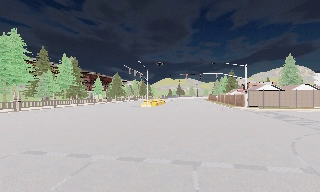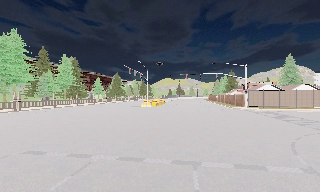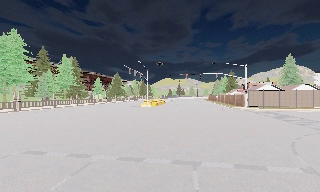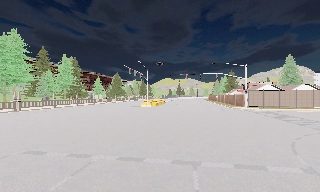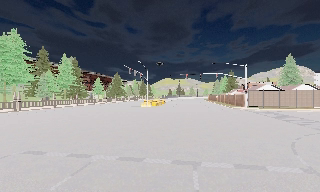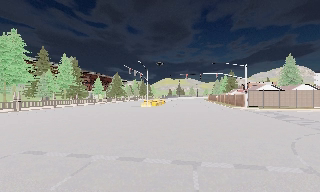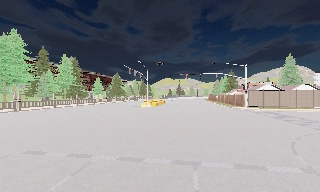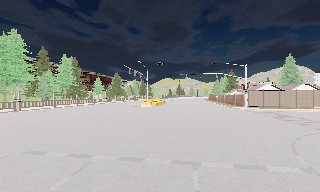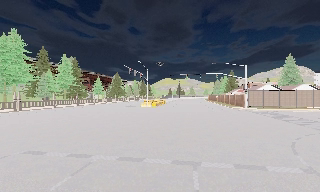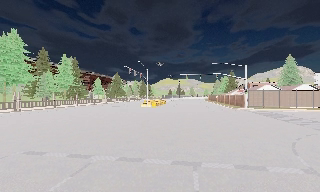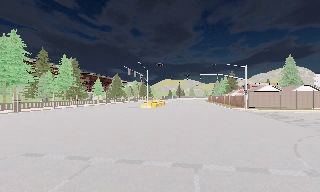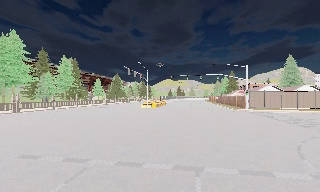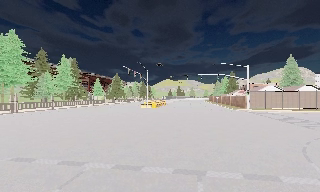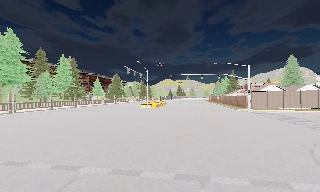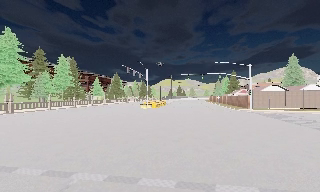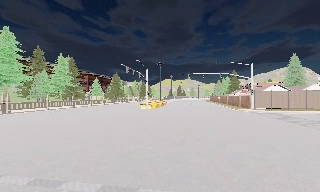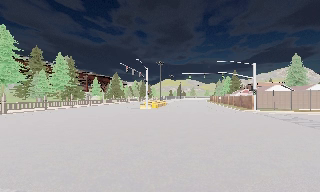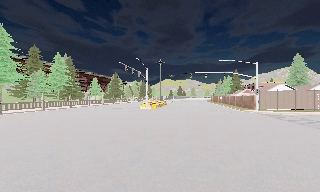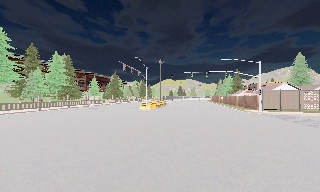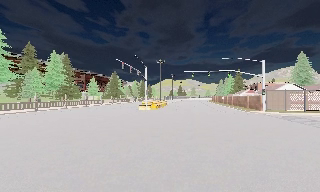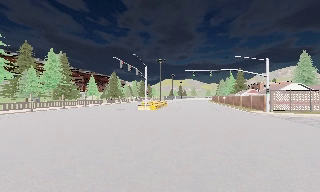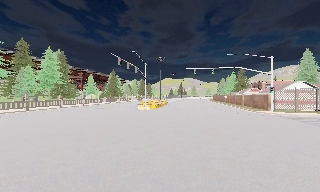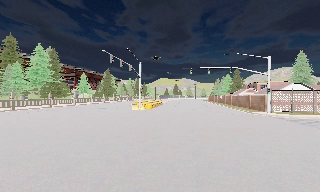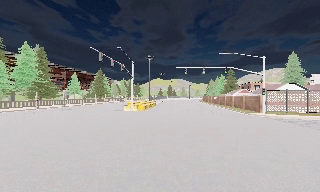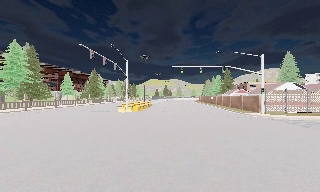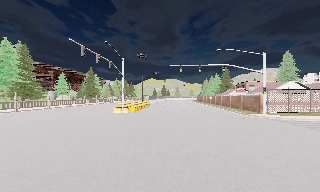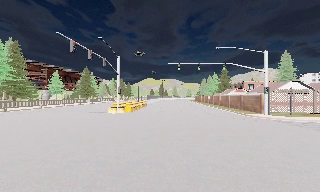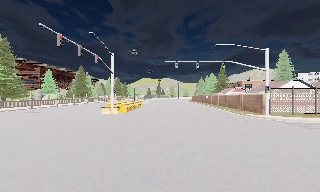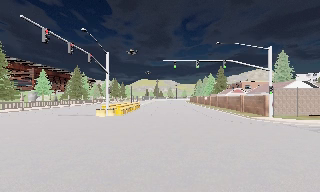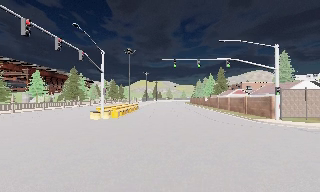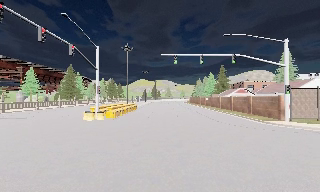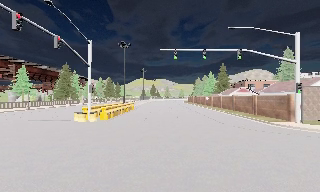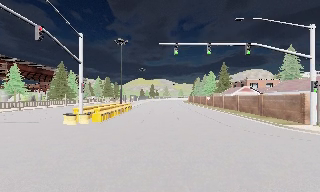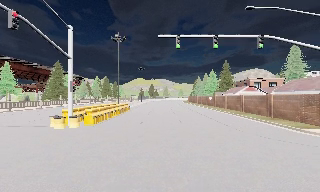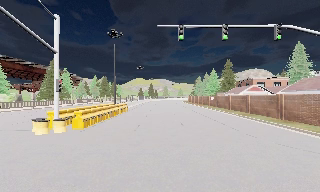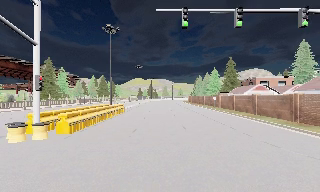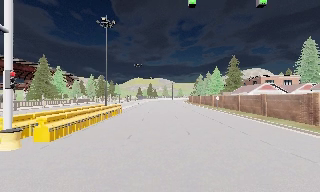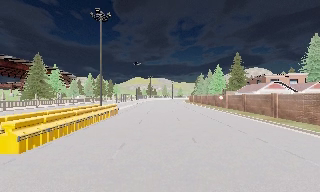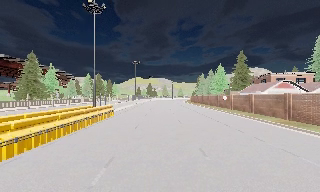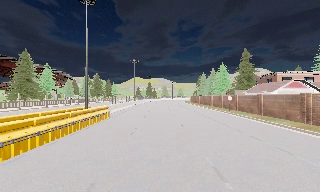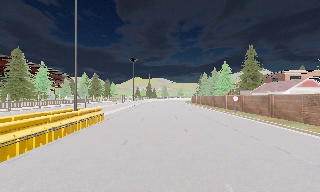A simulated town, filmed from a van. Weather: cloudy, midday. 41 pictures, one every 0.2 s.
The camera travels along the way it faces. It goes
forward.
0.0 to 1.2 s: The camera keeps its place and its aim.
1.2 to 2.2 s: The camera shifts only a little, or ends up much as it began.
2.2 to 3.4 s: The camera travels forward, about 3 m, so what stands in front looms larger. It gains speed.
3.4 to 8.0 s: The camera swings to its right by about 10 degrees, and the scene slides to the left. It travels forward, about 30 m, so what stands in front looms larger. It gains speed.
The film runs forward here.
